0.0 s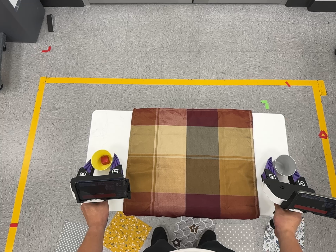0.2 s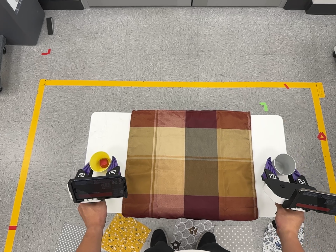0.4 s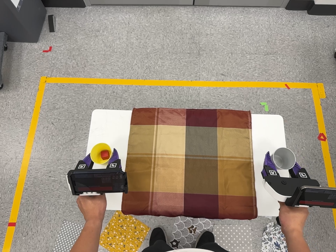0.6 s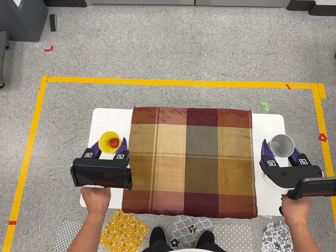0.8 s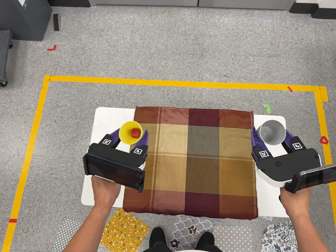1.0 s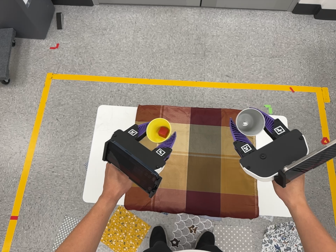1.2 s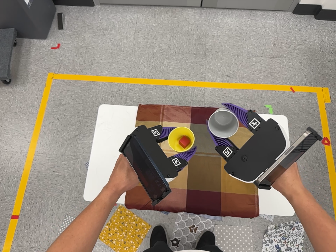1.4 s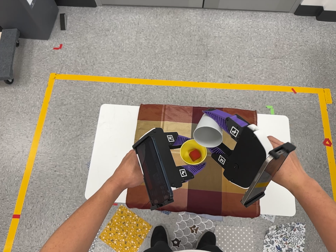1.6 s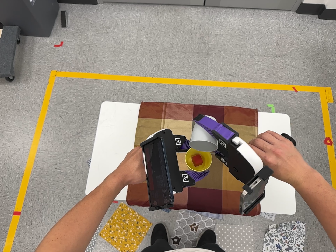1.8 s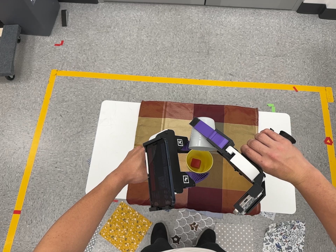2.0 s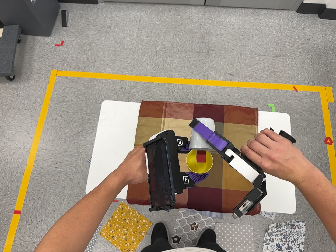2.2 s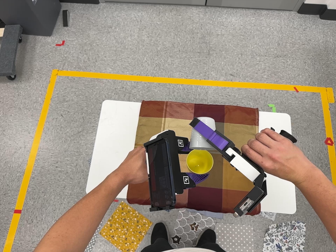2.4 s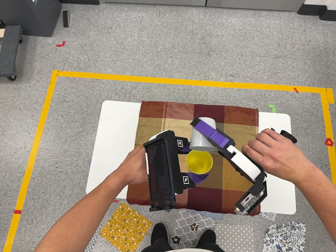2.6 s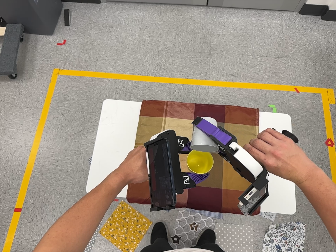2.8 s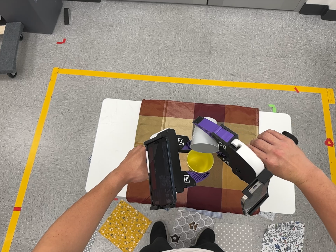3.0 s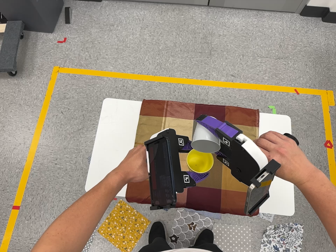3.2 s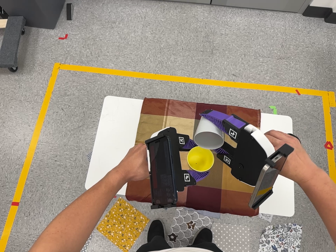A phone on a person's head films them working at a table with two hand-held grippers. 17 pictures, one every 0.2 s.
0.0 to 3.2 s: The camera travels toward the bottom of its view, about 5 cm, so close, fixed things drift upward.
The film runs backward here.
